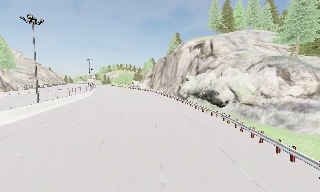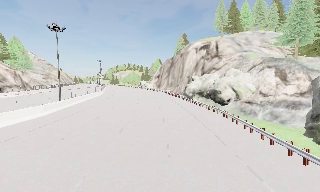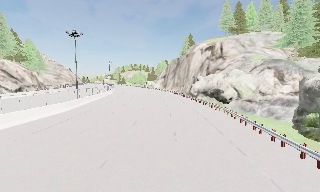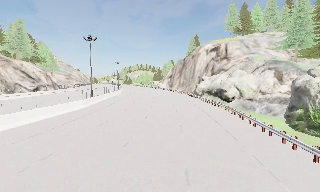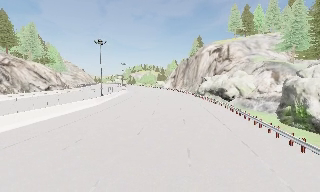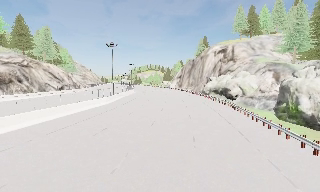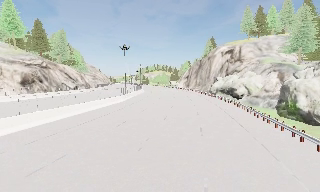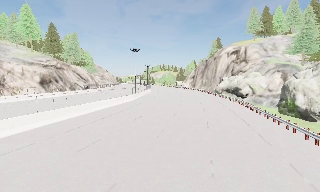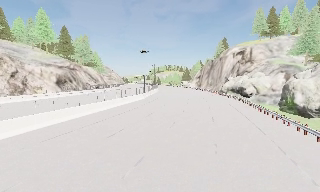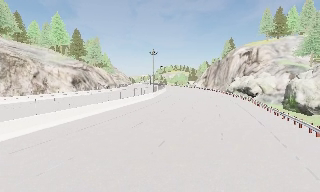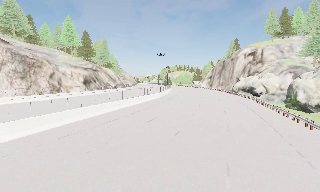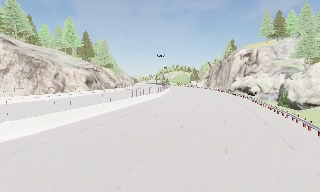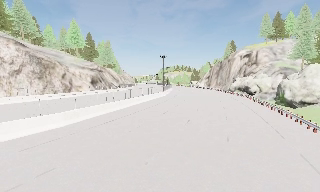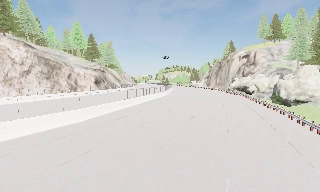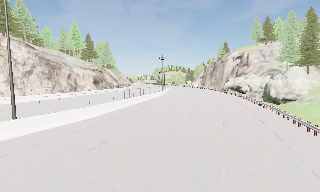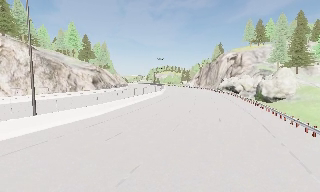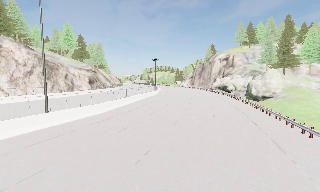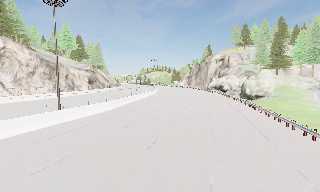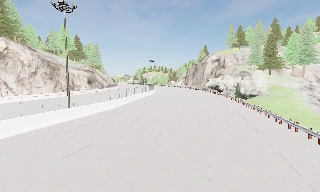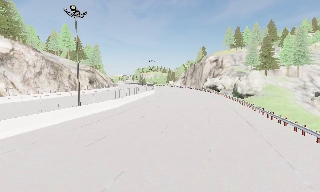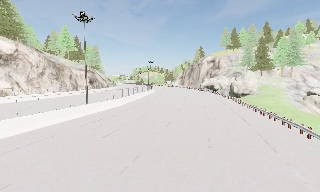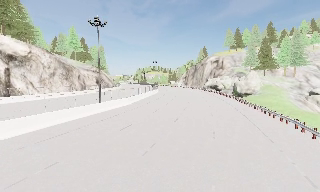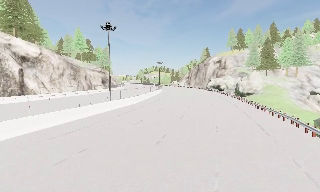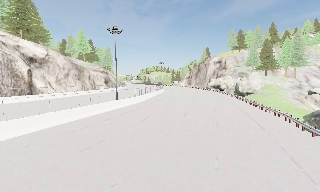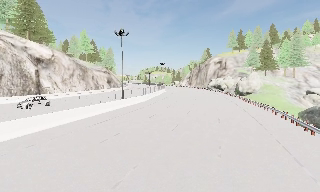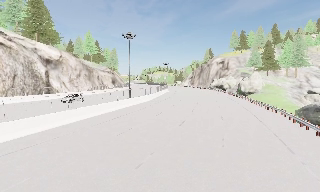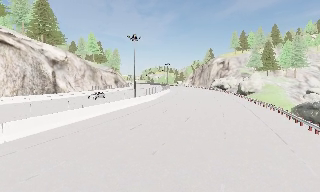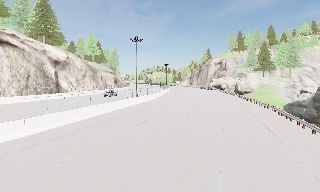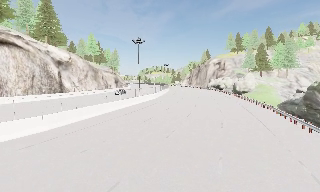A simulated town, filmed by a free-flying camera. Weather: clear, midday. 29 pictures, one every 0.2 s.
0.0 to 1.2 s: The scene slides to the right, as the camera pans about 10 degrees to its left. It travels backward, about 14 m, so what stands in front gets smaller.
1.2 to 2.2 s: The camera travels backward, about 11 m, so what stands in front gets smaller.
2.2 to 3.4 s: The camera travels backward and to its left, about 11 m, so what stands in front gets smaller.
3.4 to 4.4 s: The camera travels backward, about 8 m, so what stands in front gets smaller.
4.4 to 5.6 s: The camera travels backward and to its left, about 9 m, so what stands in front gets smaller.
The film runs backward here.
